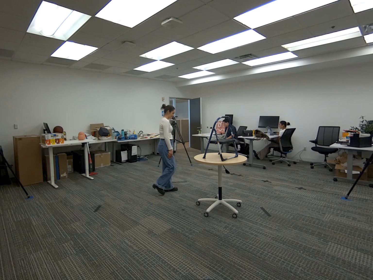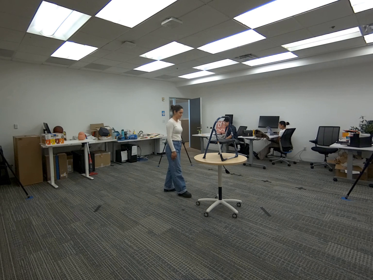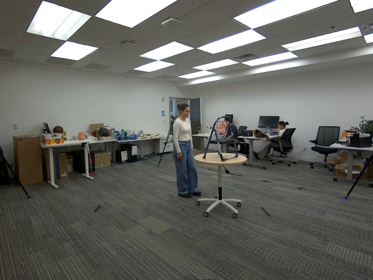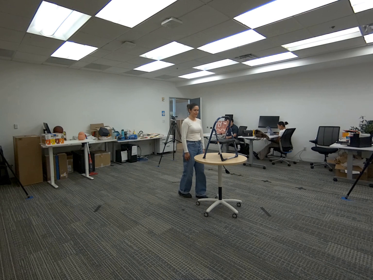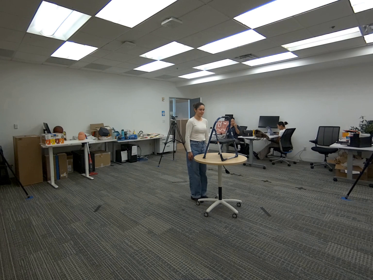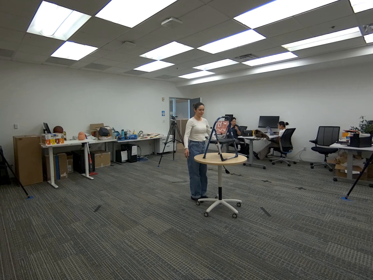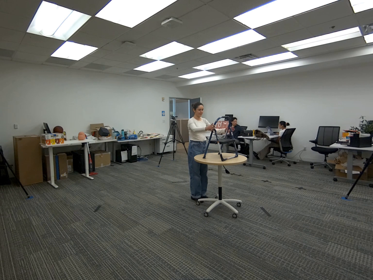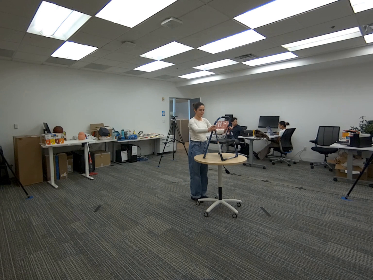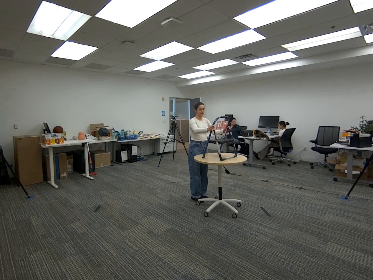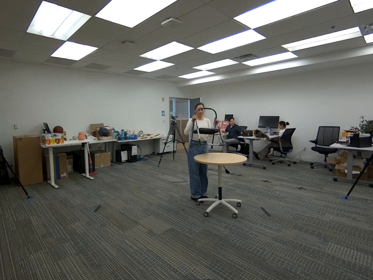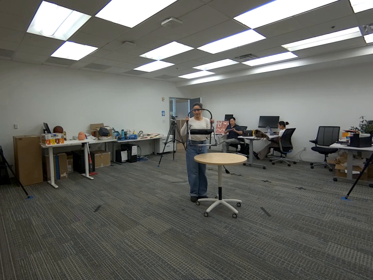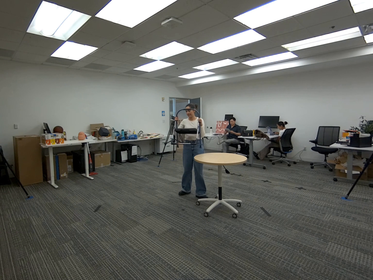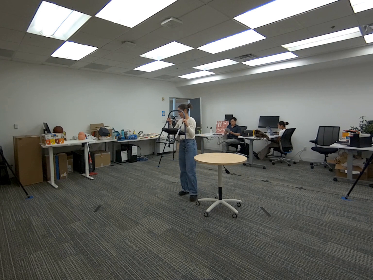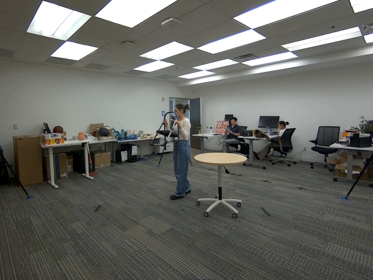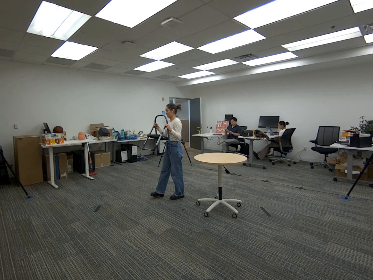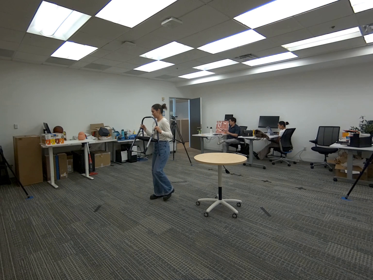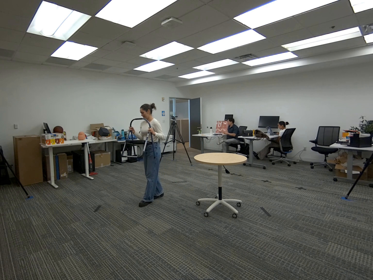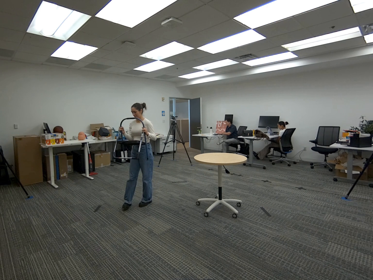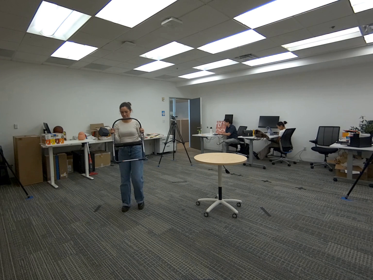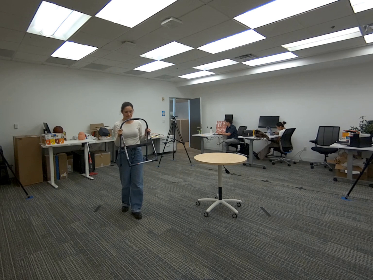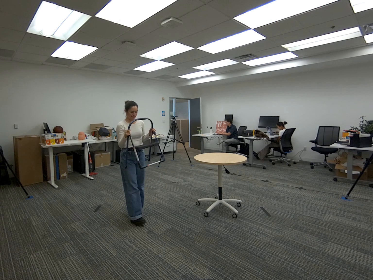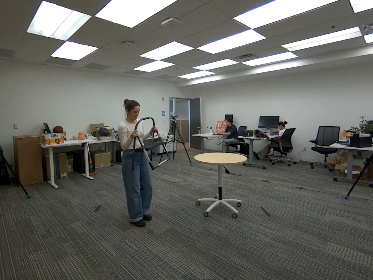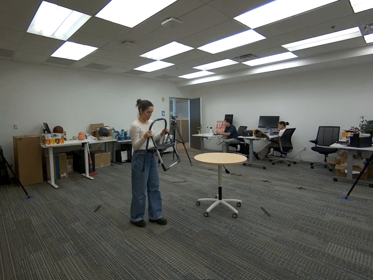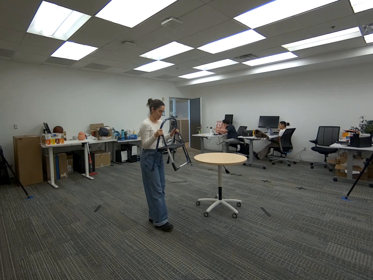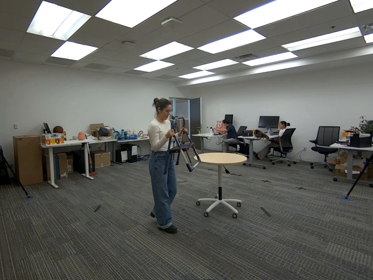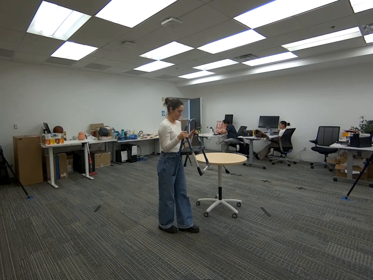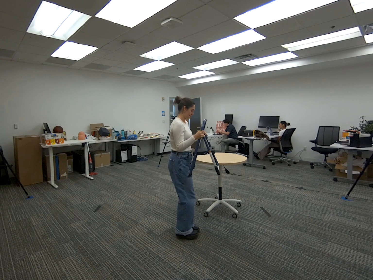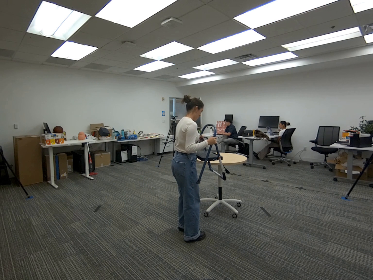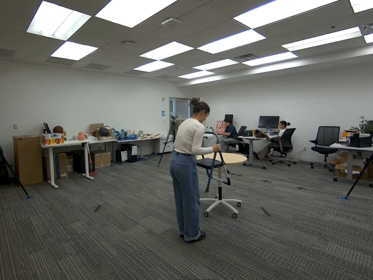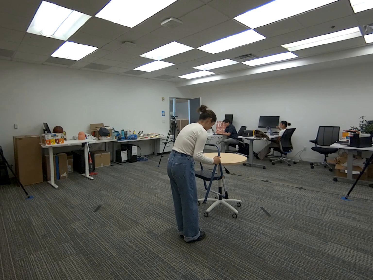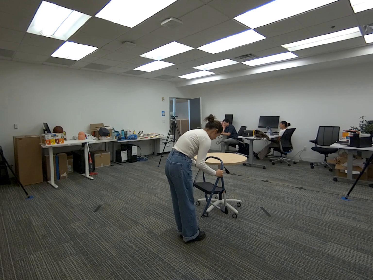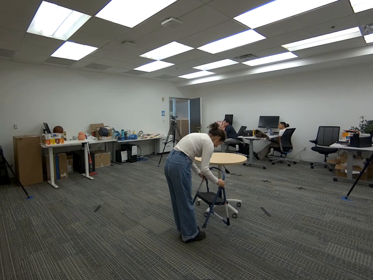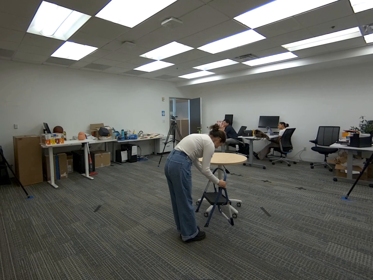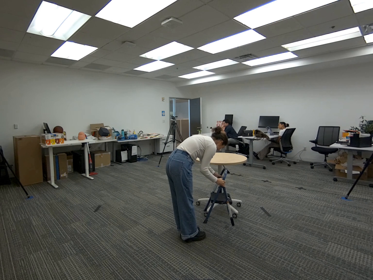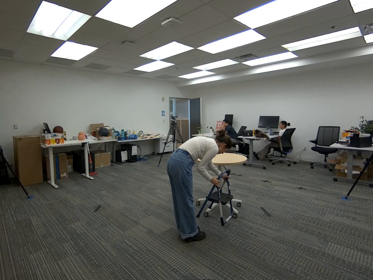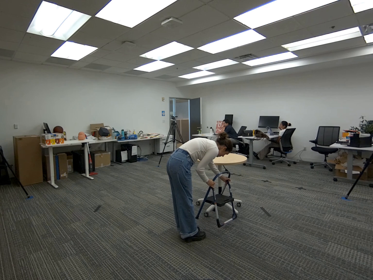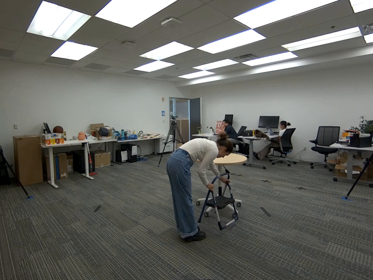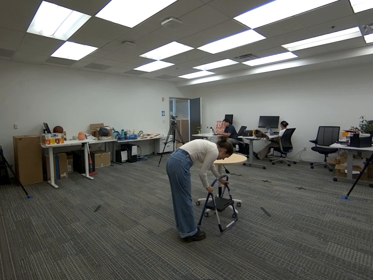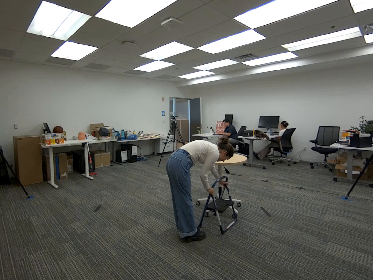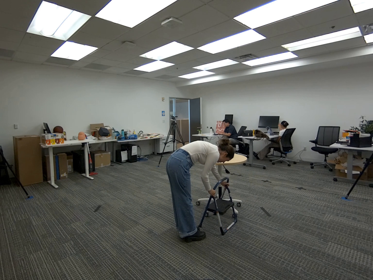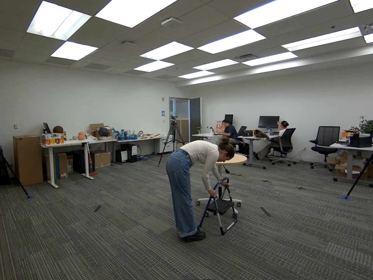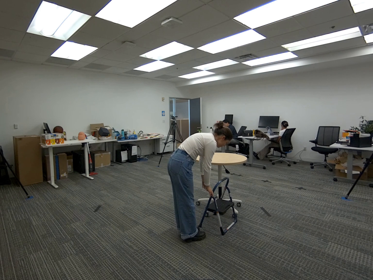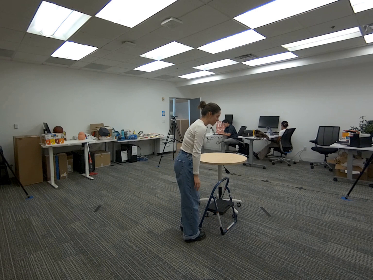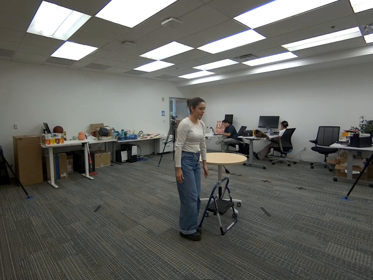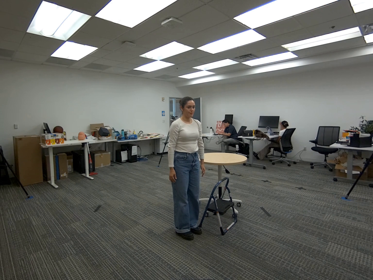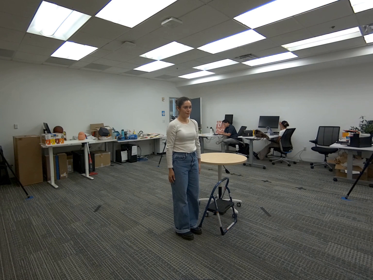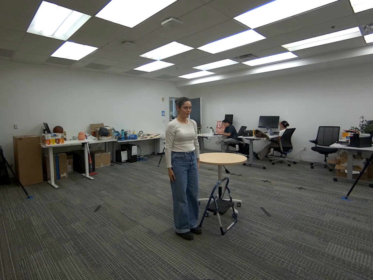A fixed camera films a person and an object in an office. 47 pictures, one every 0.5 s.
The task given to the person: Walk over to the step ladder on the round table and pick up the step ladder using both hands. Place the step ladder on the floor.
